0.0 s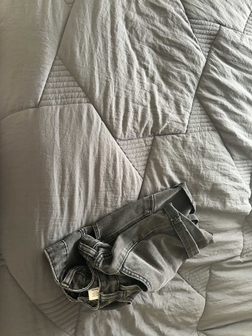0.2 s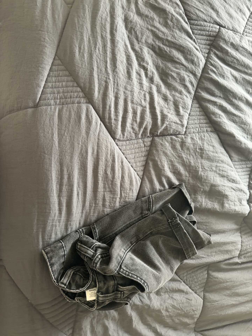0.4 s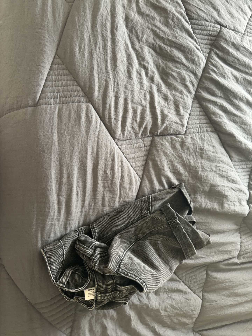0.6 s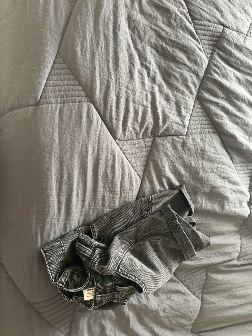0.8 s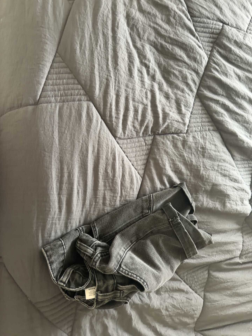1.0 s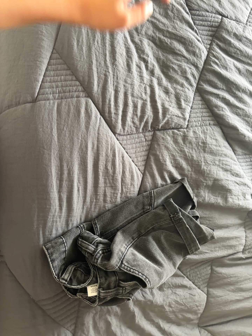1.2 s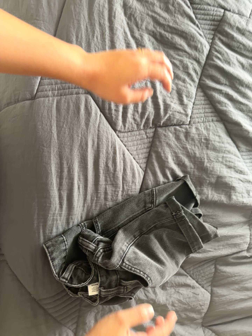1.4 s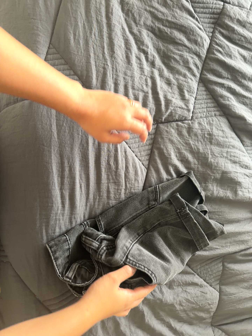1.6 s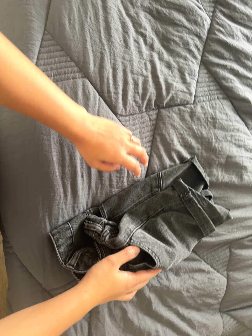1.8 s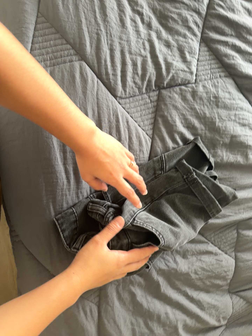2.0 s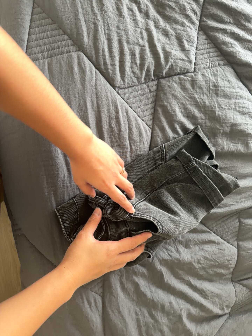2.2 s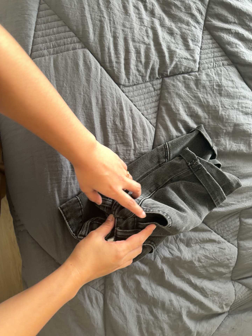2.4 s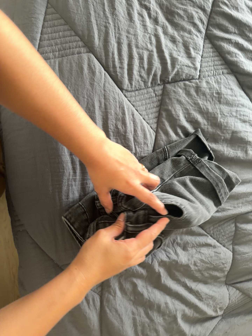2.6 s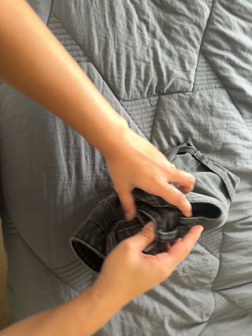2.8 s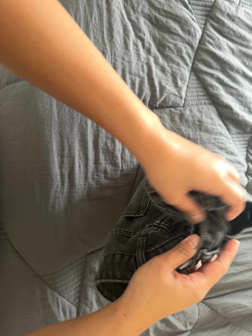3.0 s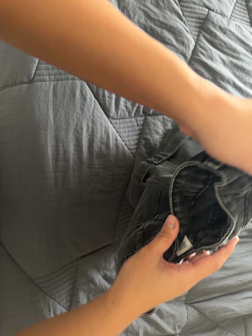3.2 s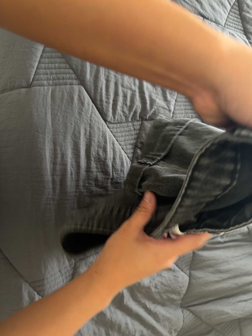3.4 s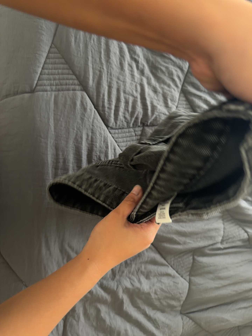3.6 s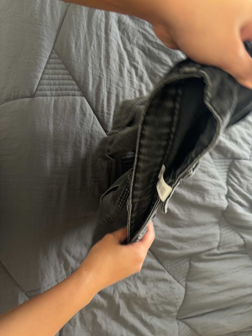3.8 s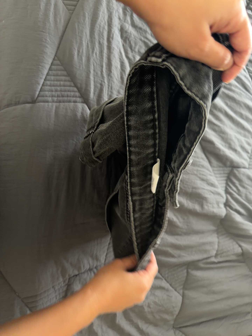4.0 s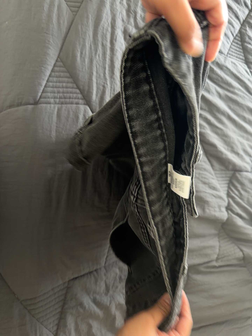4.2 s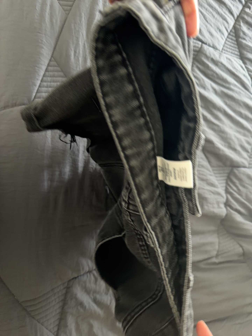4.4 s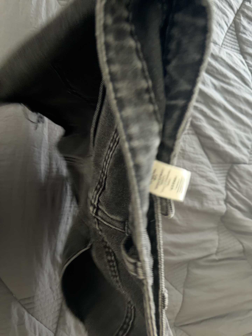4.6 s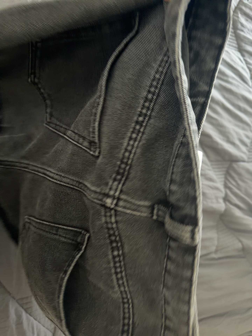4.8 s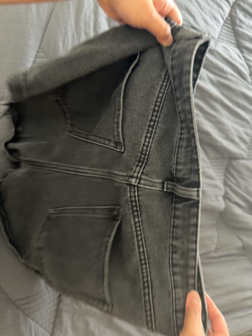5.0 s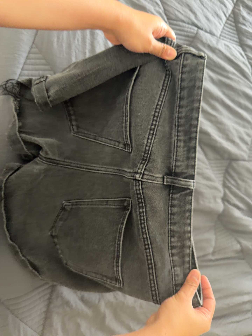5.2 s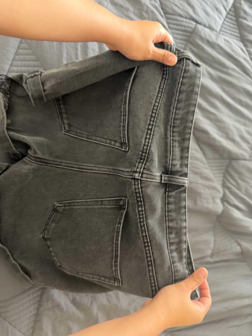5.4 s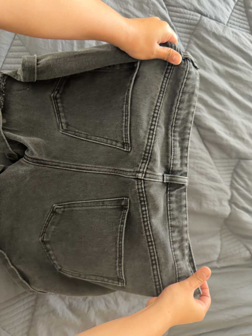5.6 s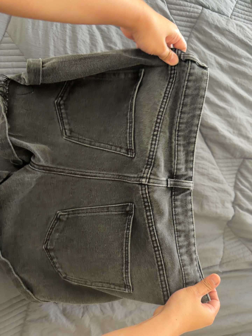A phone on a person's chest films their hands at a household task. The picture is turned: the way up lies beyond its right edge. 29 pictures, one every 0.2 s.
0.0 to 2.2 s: The camera travels toward the bottom of its view, about 6 cm, so close, fixed things drift upward.
2.2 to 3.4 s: The scene slides to the left, as the camera pans about 10 degrees to its right. It travels backward, about 7 cm, so what stands in front gets smaller.
3.4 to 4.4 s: The camera shifts only a little, or ends up much as it began.
4.4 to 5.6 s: The camera travels to its right and forward, about 14 cm.
The film runs forward here.
